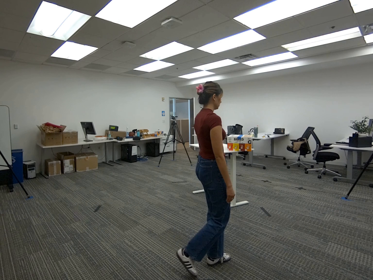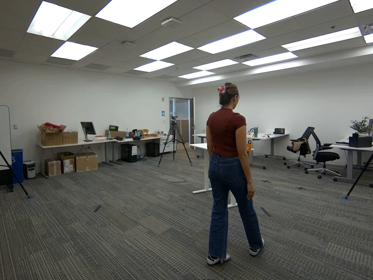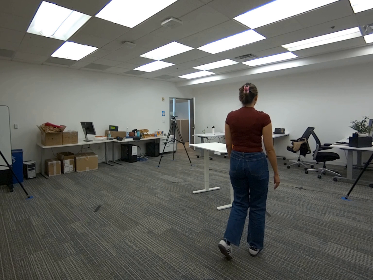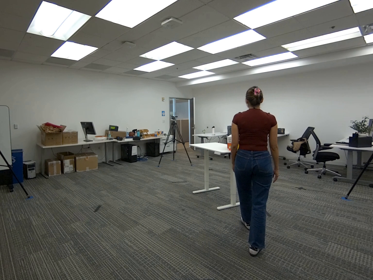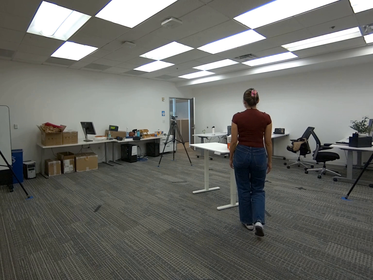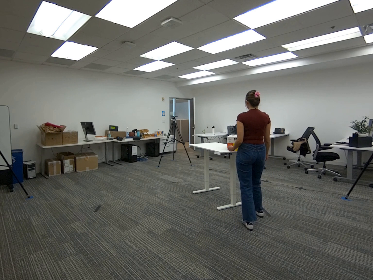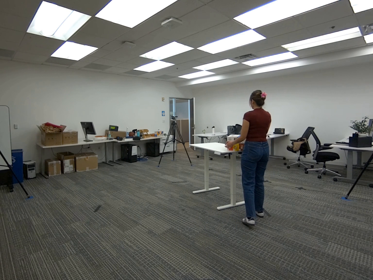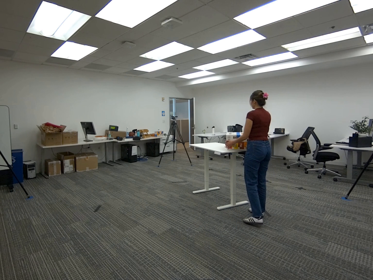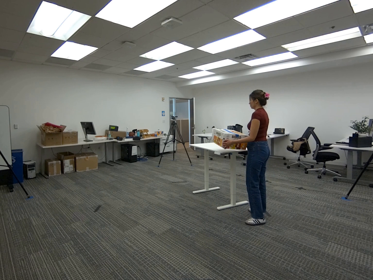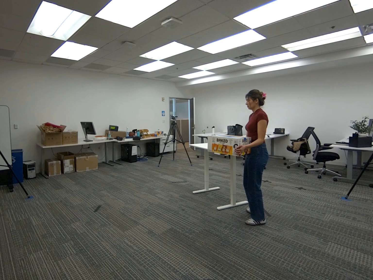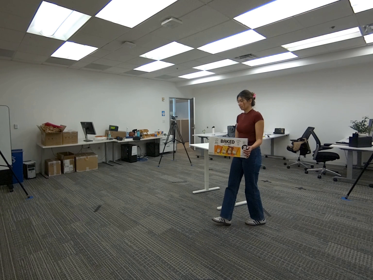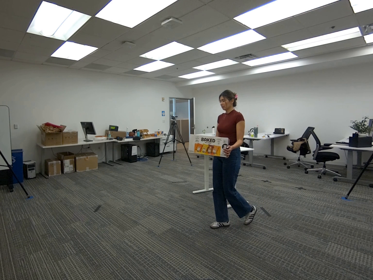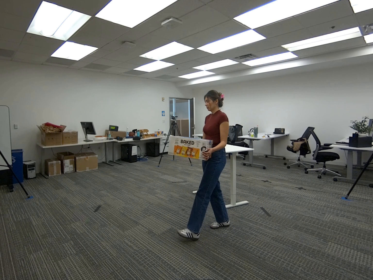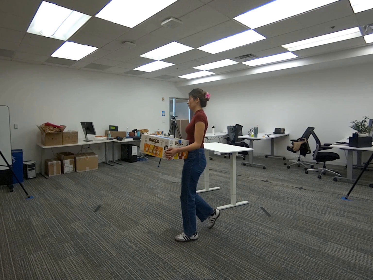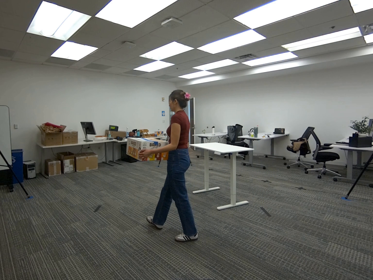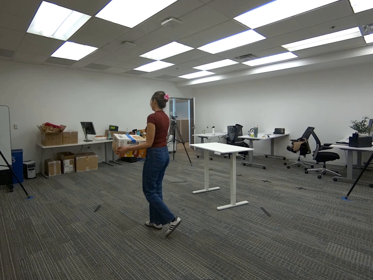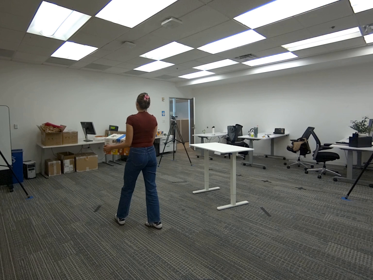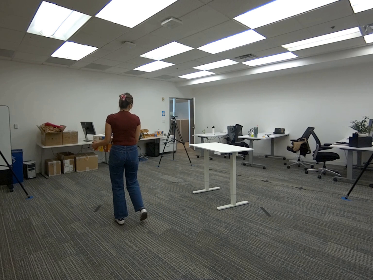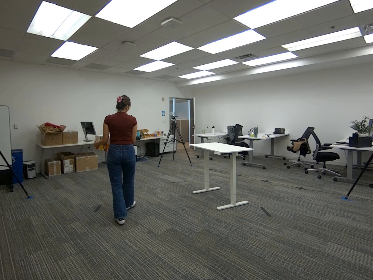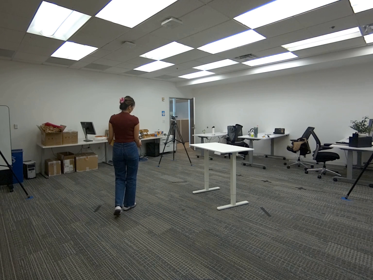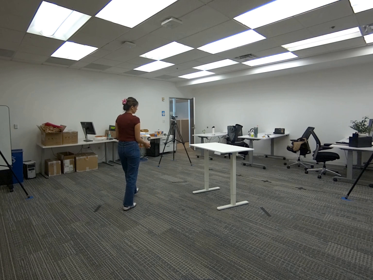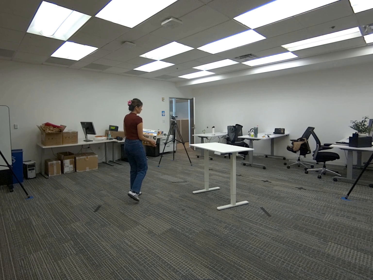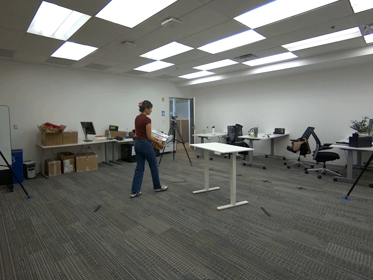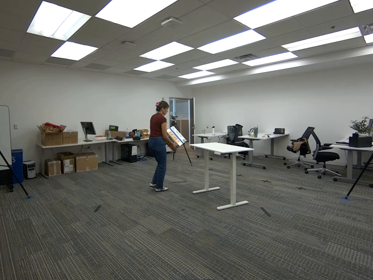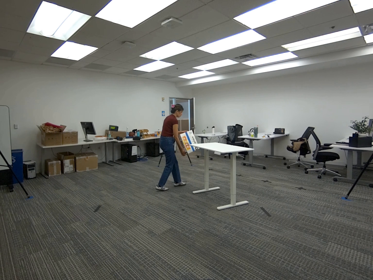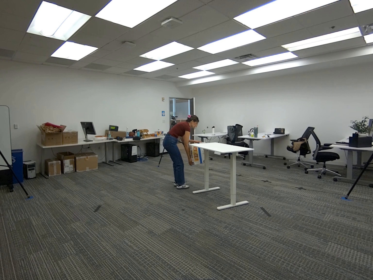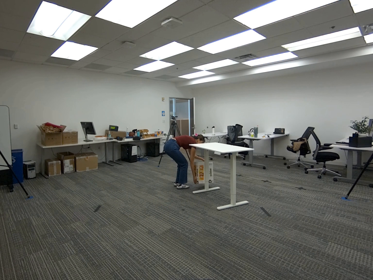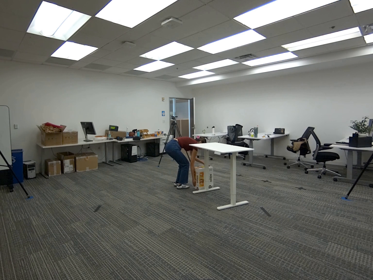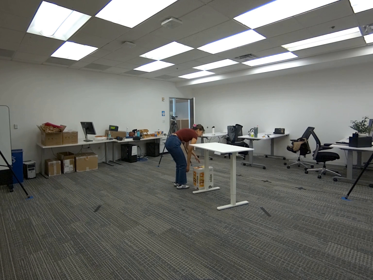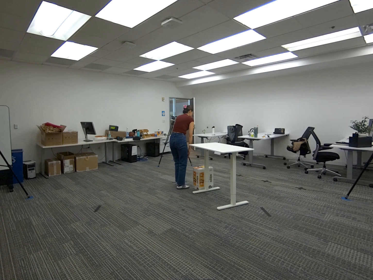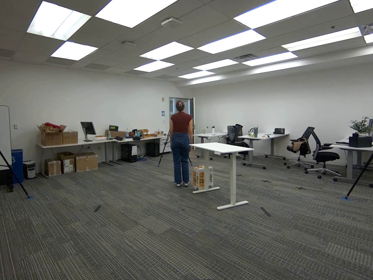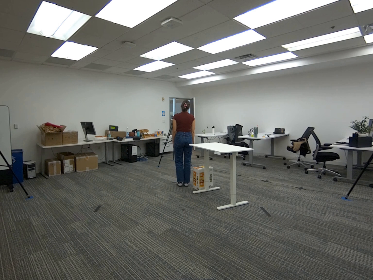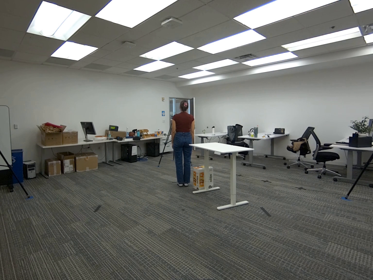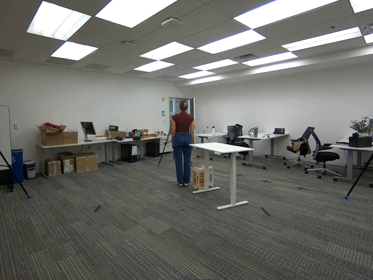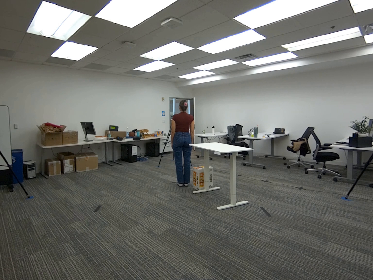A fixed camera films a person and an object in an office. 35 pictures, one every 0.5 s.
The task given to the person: Walk to the snack box on the white desk, use both hands to pick up the box and place it on the ground.
